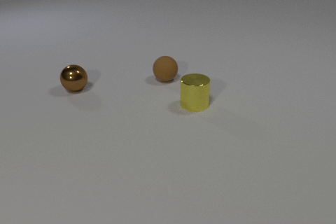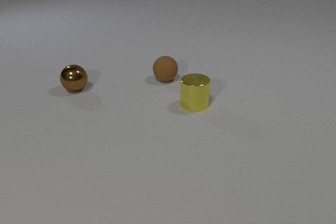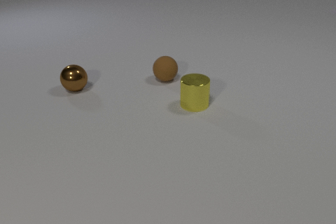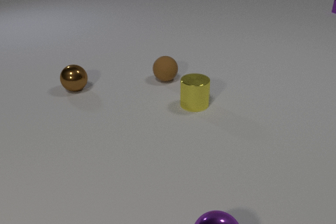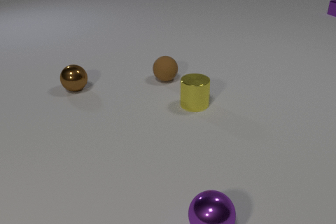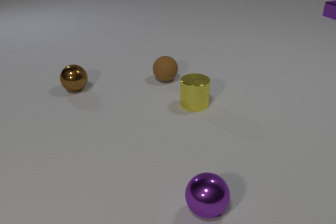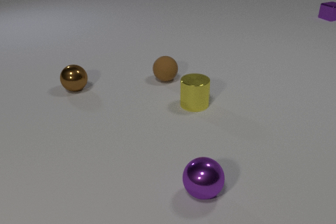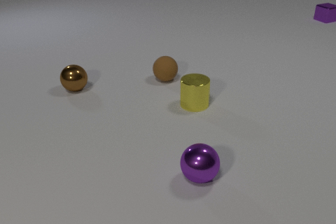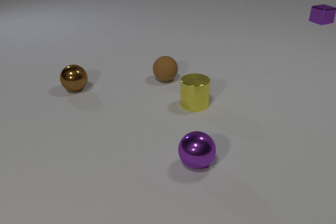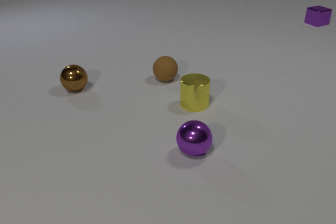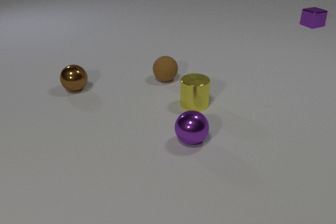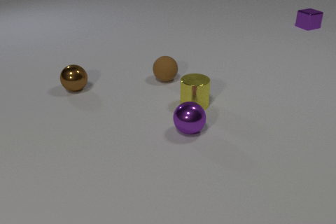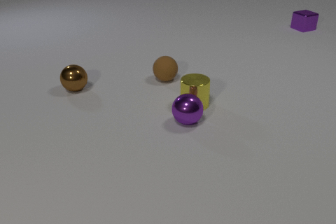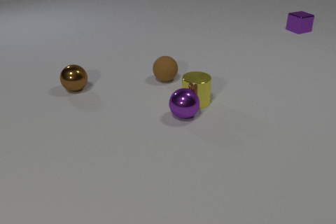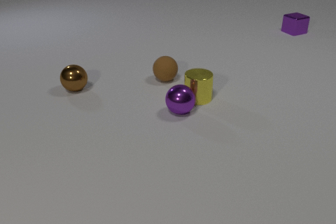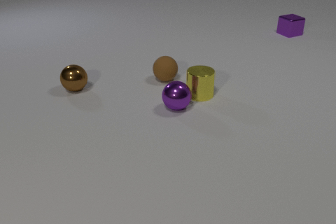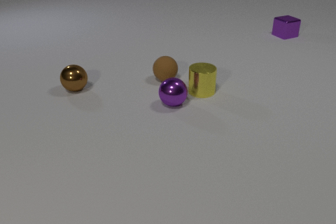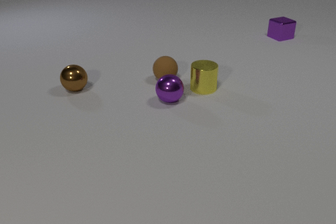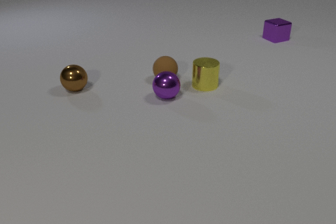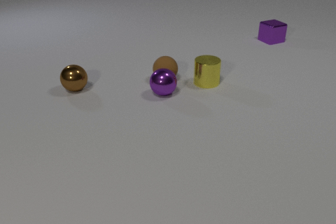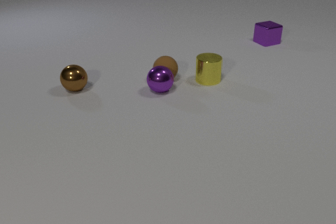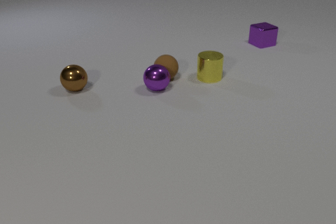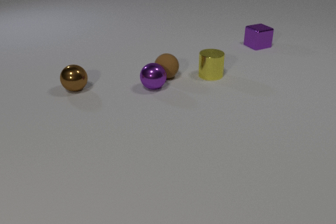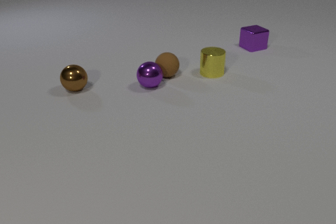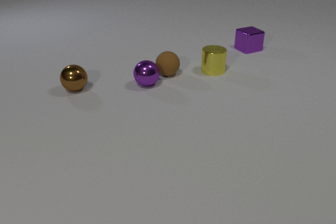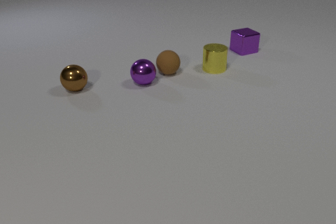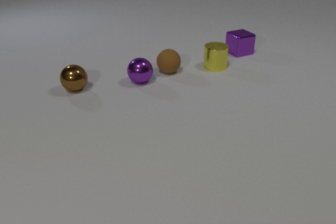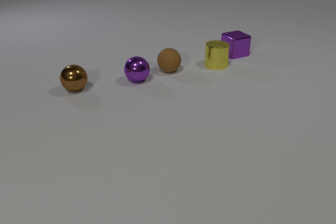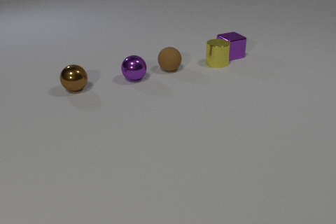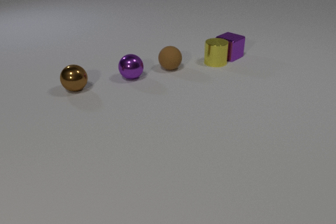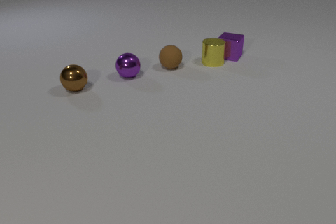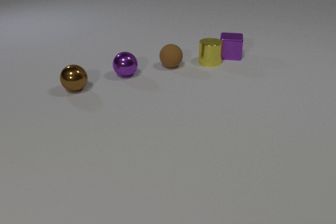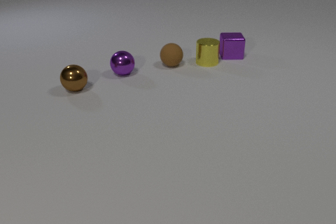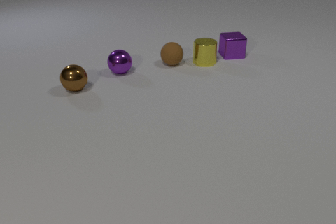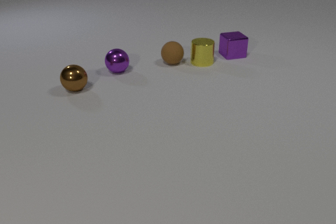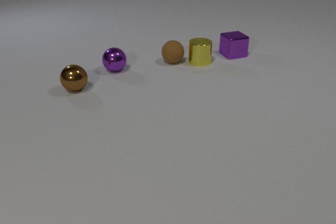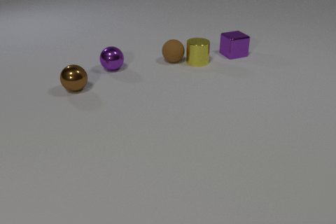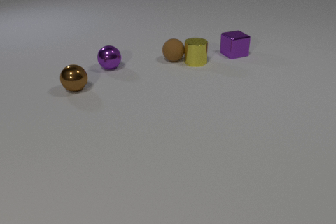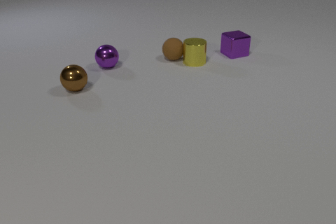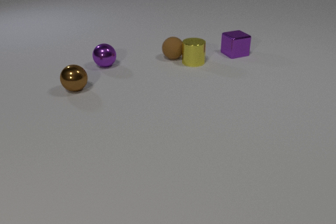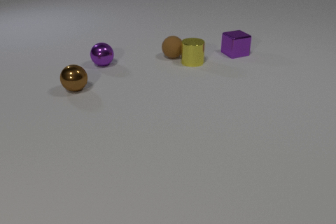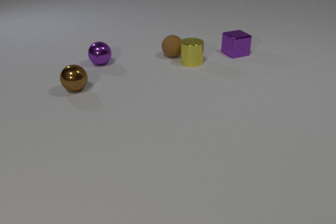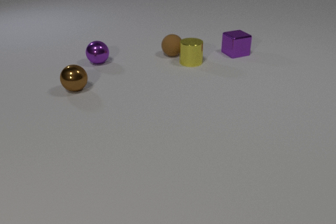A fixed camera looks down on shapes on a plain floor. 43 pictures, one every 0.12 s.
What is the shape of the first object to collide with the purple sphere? cylinder.
How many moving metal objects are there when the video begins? 0.
What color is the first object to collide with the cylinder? purple.
0.00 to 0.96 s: The purple metal sphere comes in at the bottom edge, rolls away from the camera. The purple metal cube comes in at the right edge, slides toward the camera and to the left.
0.96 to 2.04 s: The purple metal sphere rolls away from the camera. The yellow metal cylinder slides away from the camera. The purple metal cube slides toward the camera and to the left. The purple metal sphere and the yellow metal cylinder collide.
2.04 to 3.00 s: The purple metal sphere rolls away from the camera and to the left. The yellow metal cylinder slides away from the camera. The purple metal cube slides toward the camera and to the left. The brown rubber sphere rolls away from the camera. The purple metal sphere and the brown rubber sphere collide.
3.00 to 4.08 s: The purple metal sphere rolls away from the camera and to the left. The yellow metal cylinder slides away from the camera and to the left. The purple metal cube slides toward the camera and to the left, spins so that its near face slides to the right, counterclockwise seen from above. The brown rubber sphere rolls away from the camera. The yellow metal cylinder and the purple metal cube collide.
4.08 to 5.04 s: The purple metal sphere rolls away from the camera and to the left. The yellow metal cylinder slides to the left. The purple metal cube slides away from the camera. The brown rubber sphere rolls away from the camera. The yellow metal cylinder and the brown rubber sphere collide.
